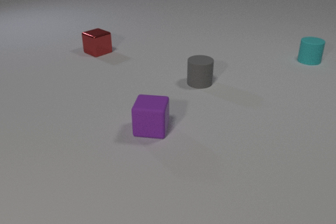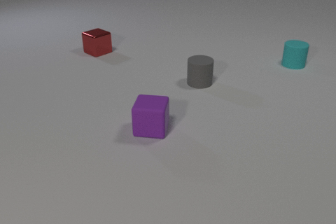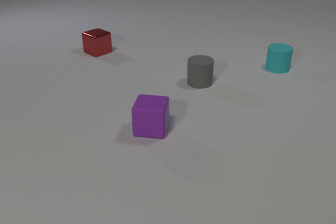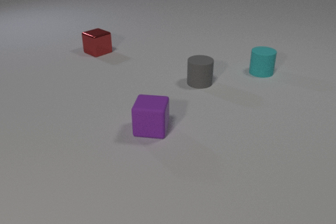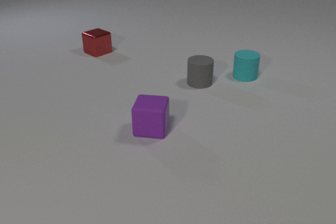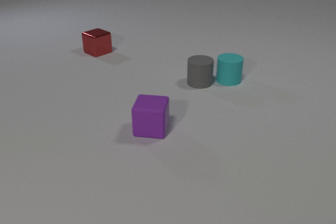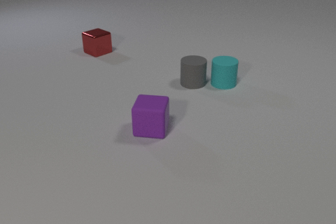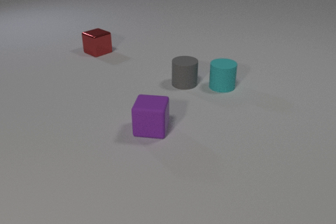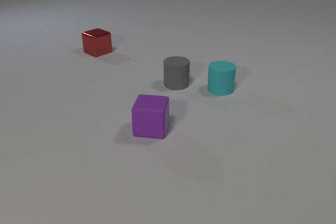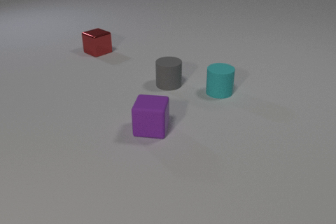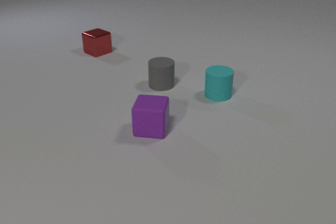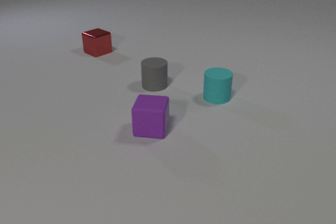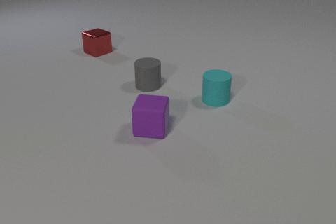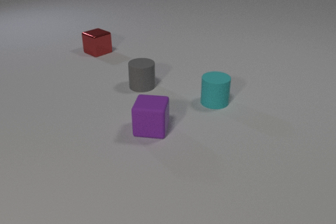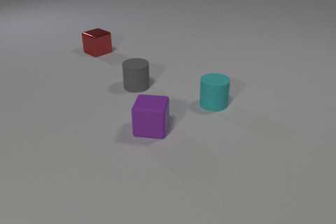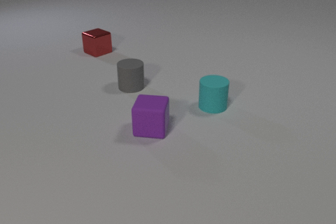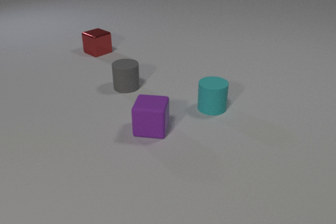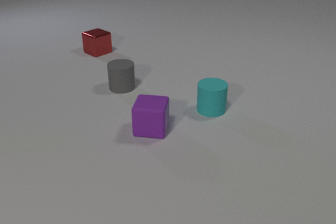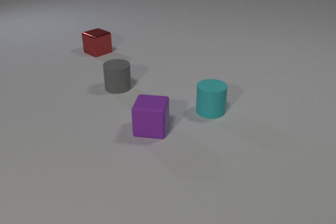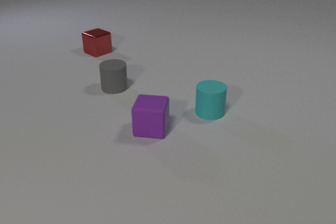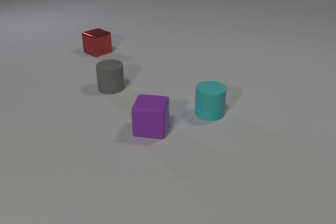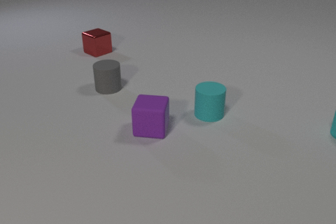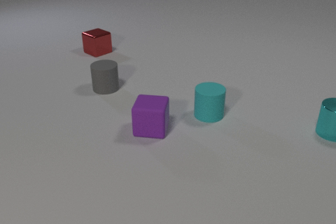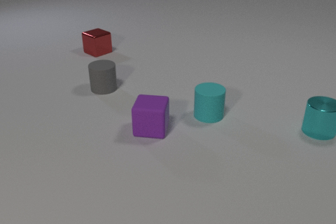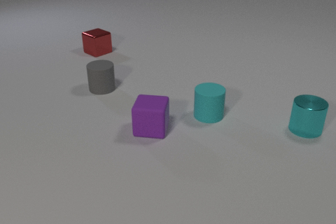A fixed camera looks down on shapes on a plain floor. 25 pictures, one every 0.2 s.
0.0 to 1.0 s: The cyan rubber cylinder slides to the left and toward the camera.
1.0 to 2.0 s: The cyan rubber cylinder slides toward the camera. The gray rubber cylinder slides to the left. The cyan rubber cylinder and the gray rubber cylinder collide.
2.0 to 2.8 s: The cyan rubber cylinder slides toward the camera. The gray rubber cylinder slides to the left.
2.8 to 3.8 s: The cyan rubber cylinder slides toward the camera. The gray rubber cylinder slides to the left.
3.8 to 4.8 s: The cyan rubber cylinder slides toward the camera. The gray rubber cylinder slides to the left. The cyan metal cylinder comes in at the right edge, slides to the left.
What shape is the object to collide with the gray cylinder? cylinder.
How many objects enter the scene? 1.
What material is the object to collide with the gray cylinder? rubber.
